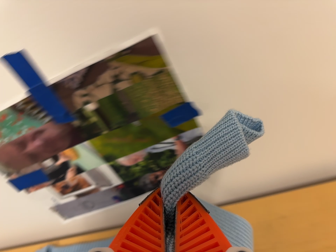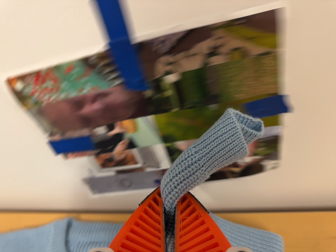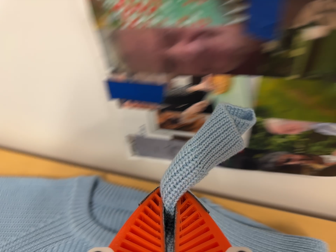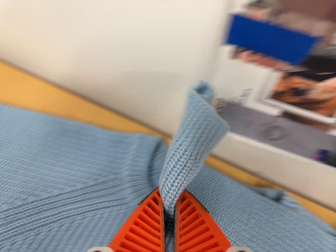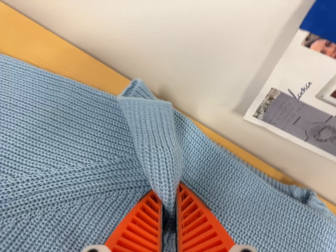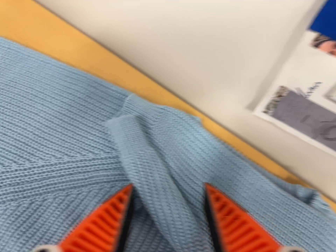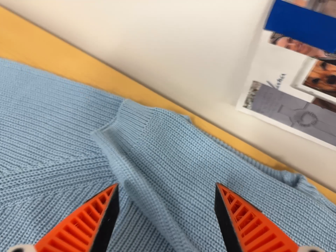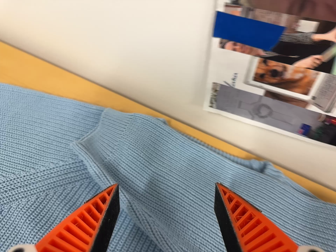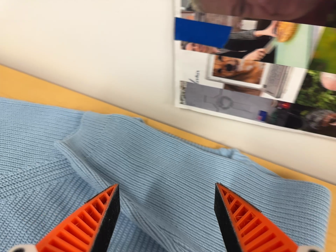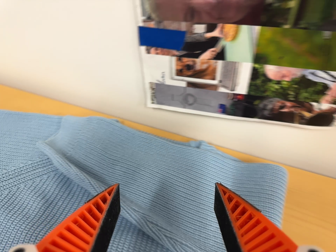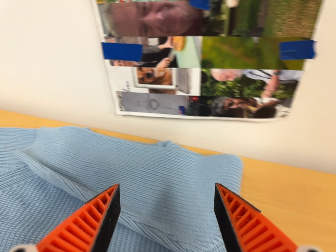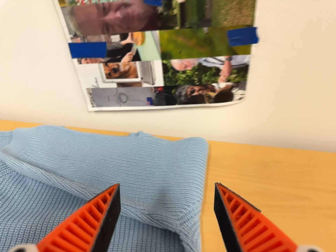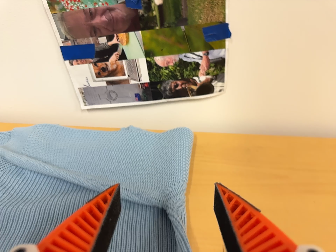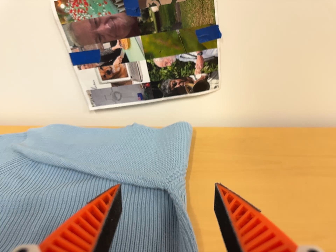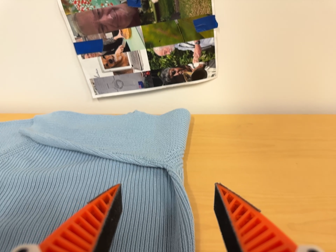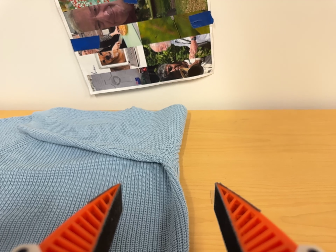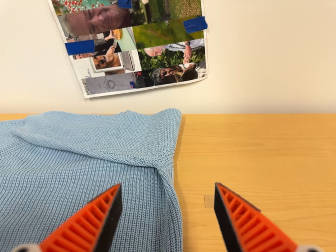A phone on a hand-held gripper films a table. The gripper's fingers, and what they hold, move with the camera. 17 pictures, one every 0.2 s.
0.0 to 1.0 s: The camera travels to its left and forward, about 34 cm, so close, fixed things drift to the right. Its aim tips toward the bottom of its view by about 20 degrees, and the scene shifts upward. It rolls about its line of sight by about 45 degrees, and the scene rotates clockwise.
1.0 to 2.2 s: The camera travels backward, toward the bottom of its view and to its right, about 28 cm, so what stands in front gets smaller. Its aim tips toward the top of its view by about 20 degrees. It rolls about its line of sight by about 25 degrees, and the scene rotates counterclockwise.
2.2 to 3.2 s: The camera travels backward, toward the bottom of its view and to its right, about 14 cm, so what stands in front gets smaller.
The film runs forward here.
